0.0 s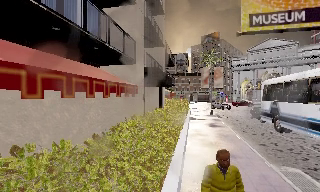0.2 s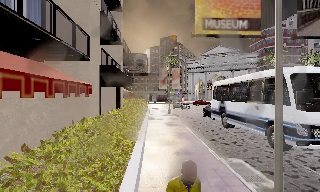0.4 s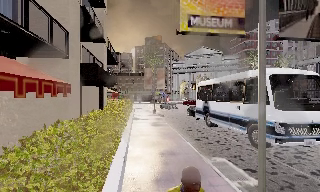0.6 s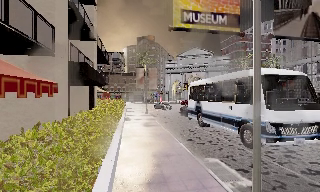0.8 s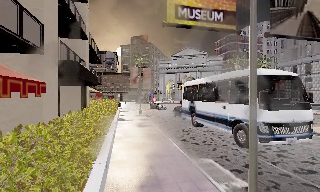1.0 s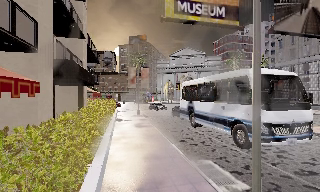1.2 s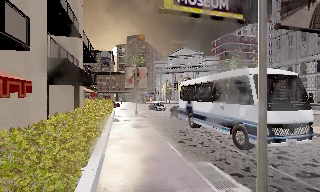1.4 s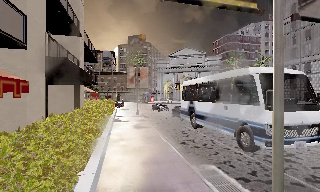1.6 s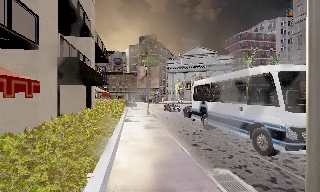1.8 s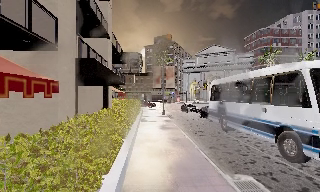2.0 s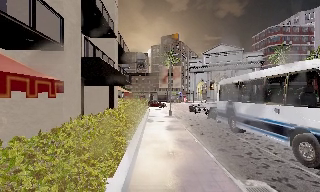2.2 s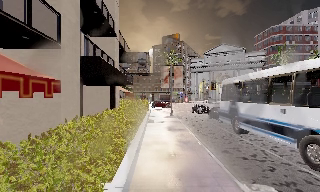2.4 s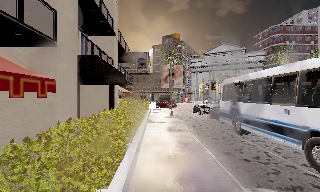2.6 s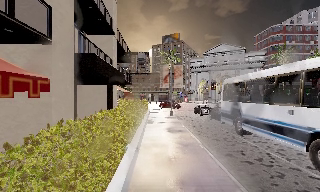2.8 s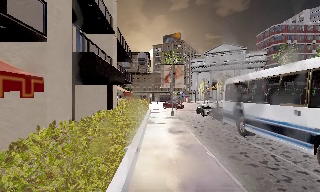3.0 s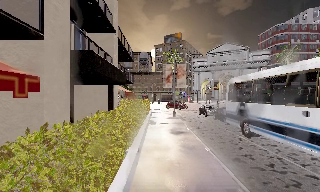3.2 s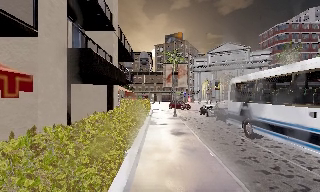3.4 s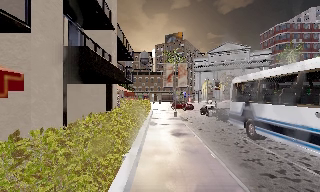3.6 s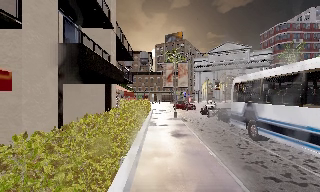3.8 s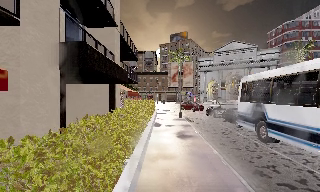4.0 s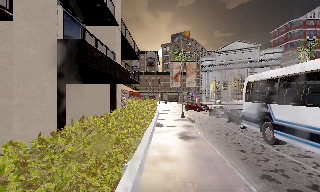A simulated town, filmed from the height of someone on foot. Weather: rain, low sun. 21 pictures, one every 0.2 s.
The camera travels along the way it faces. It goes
forward.
0.0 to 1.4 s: The scene slides to the left, as the camera pans about 25 degrees to its right. It travels forward, about 1.5 m, so what stands in front looms larger.
1.4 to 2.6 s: The camera pans to its left, which is counterclockwise from overhead, by about 10 degrees. It travels forward, about 1.5 m, so what stands in front looms larger.
2.6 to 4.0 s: The camera travels forward, about 2 m, so what stands in front looms larger.
The film runs forward here.
